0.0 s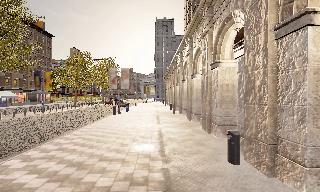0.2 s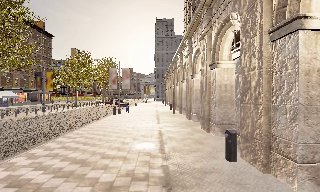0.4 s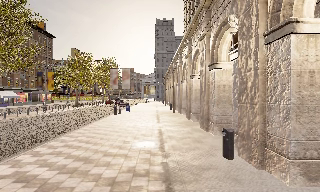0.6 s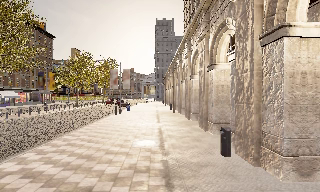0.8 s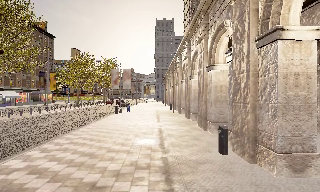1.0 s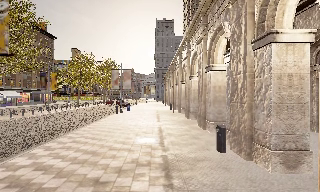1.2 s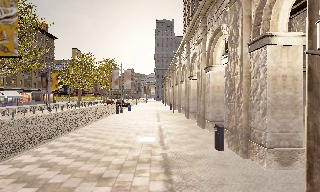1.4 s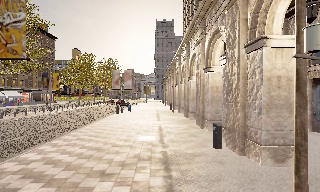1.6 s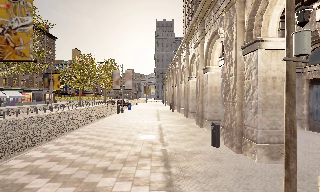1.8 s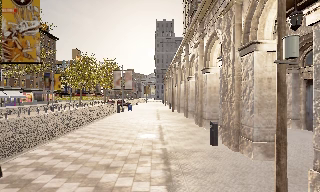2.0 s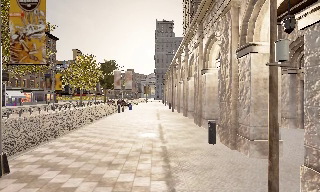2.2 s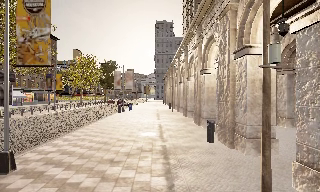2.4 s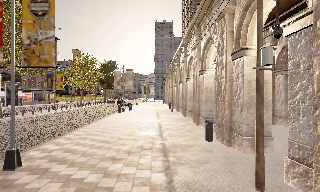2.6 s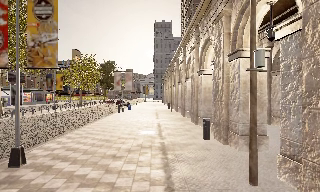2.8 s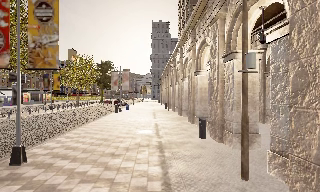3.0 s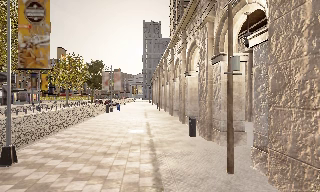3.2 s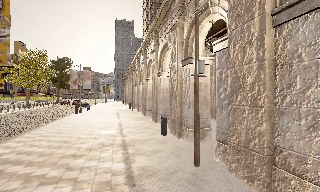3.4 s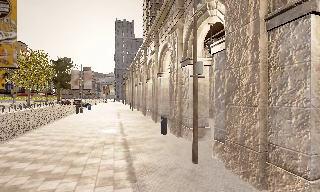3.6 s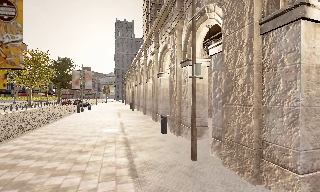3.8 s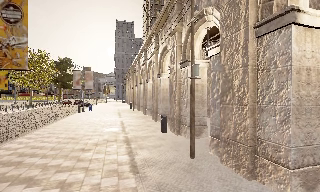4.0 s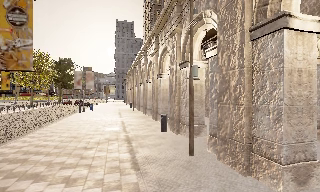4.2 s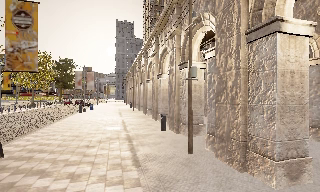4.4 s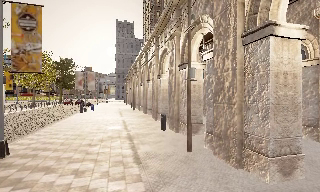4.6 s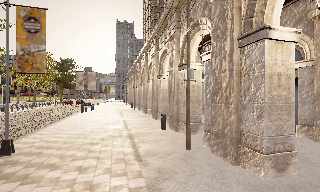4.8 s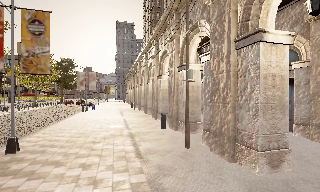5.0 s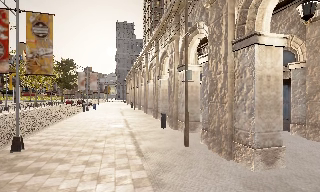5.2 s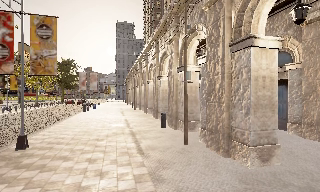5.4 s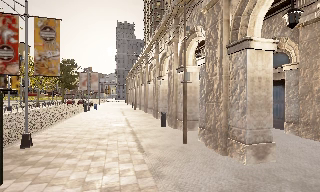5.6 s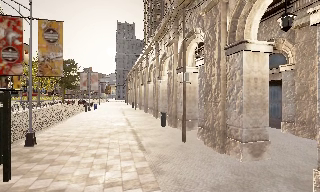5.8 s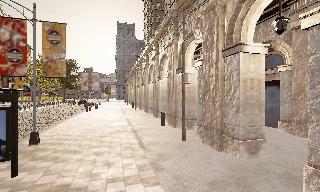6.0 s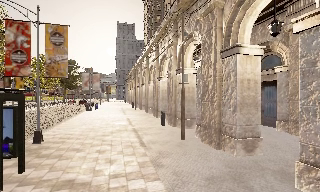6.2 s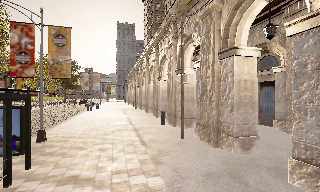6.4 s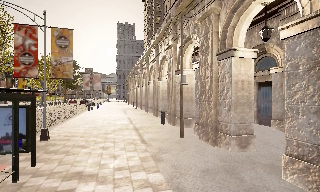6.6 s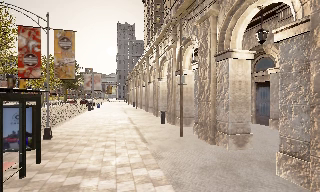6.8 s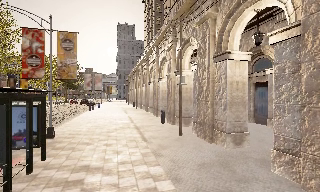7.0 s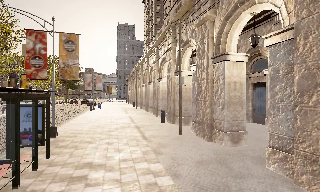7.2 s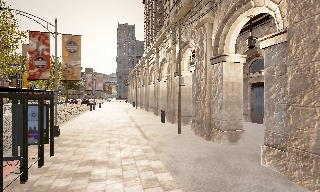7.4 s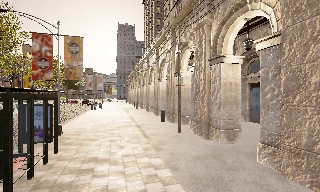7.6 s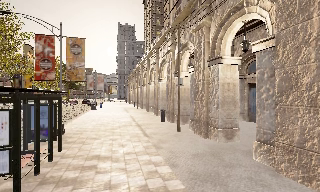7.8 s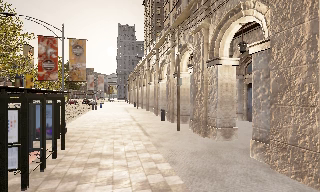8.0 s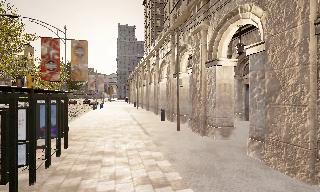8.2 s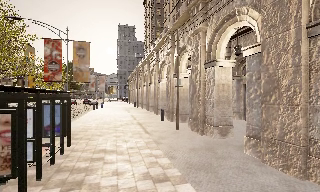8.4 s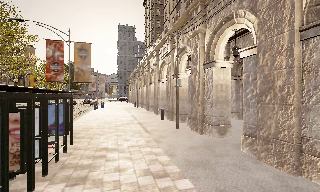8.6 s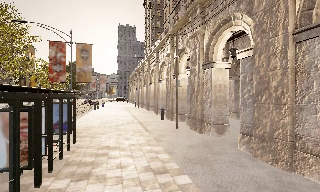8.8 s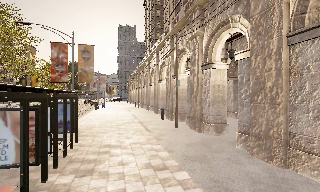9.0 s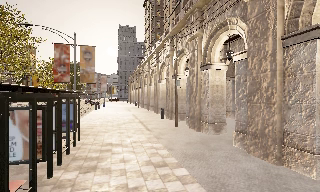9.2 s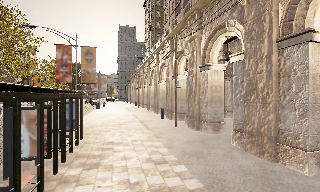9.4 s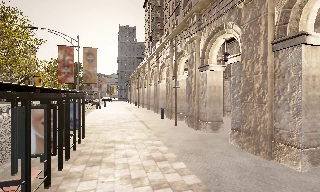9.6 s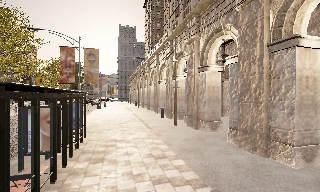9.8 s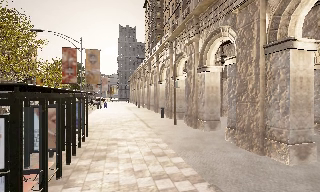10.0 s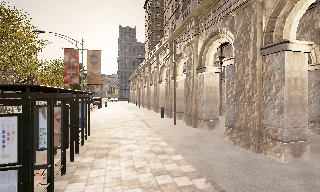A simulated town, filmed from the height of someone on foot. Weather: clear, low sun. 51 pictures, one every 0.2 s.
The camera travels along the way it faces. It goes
backward.
0.0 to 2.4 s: The camera travels backward, about 3 m, so what stands in front gets smaller.
2.4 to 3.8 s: The scene slides to the left, as the camera pans about 15 degrees to its right. It travels backward, about 1.5 m, so what stands in front gets smaller.
3.8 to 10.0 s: The camera travels backward, about 8 m, so what stands in front gets smaller.
The film runs backward here.
